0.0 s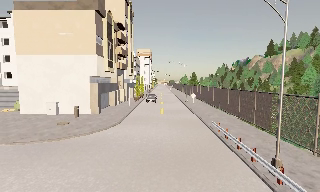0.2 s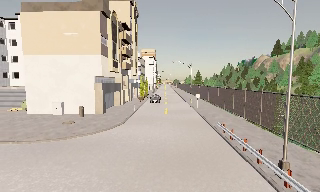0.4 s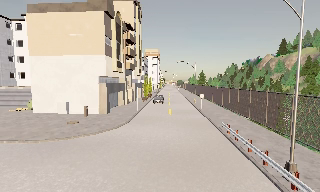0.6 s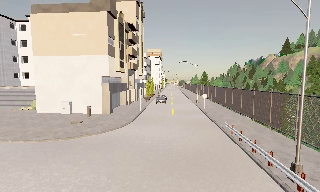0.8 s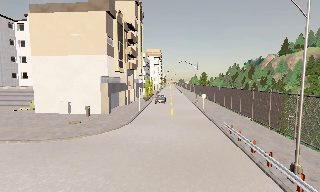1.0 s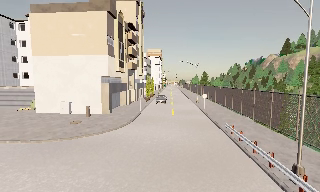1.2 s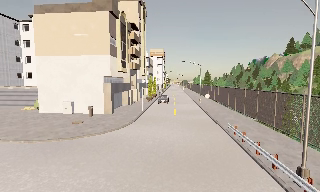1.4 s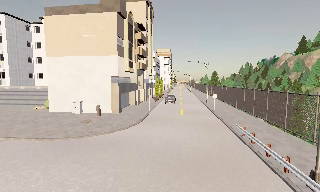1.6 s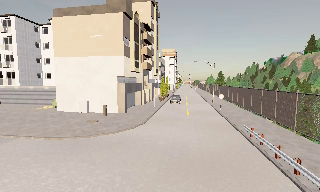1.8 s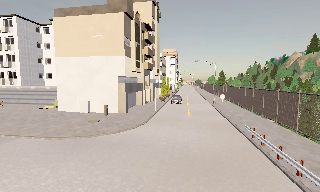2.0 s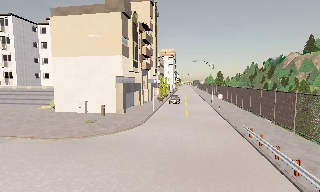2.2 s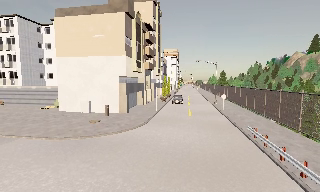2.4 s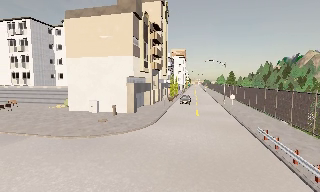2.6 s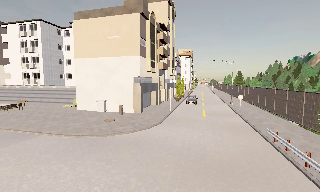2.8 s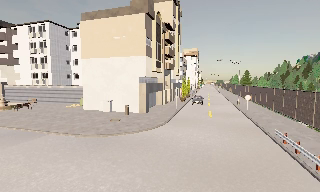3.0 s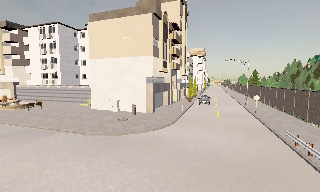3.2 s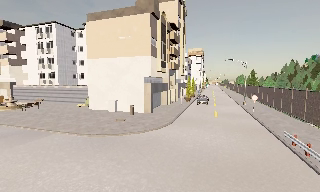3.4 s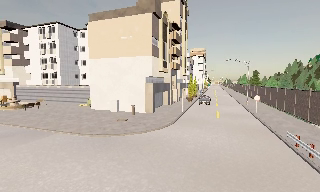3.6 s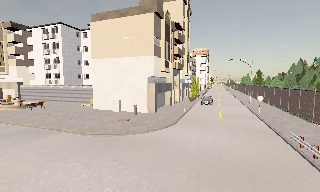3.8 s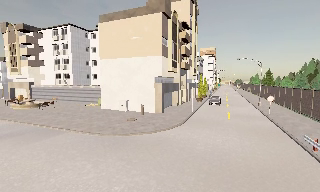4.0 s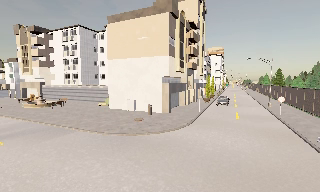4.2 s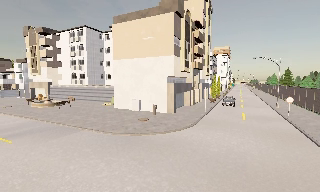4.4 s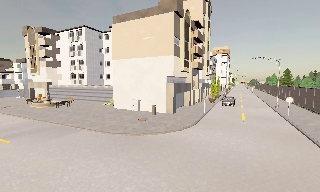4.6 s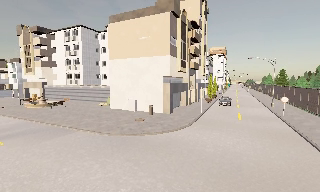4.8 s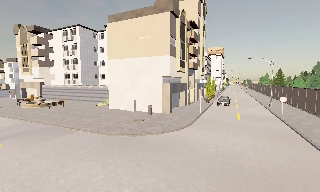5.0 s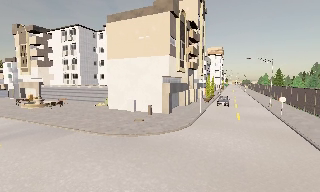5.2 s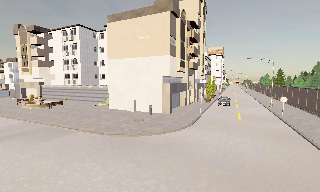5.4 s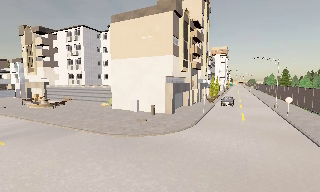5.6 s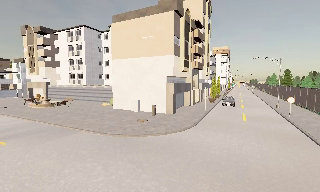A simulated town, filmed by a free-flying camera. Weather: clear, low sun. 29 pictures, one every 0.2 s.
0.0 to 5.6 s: The scene slides to the right, as the camera pans about 25 degrees to its left. It travels forward, about 1 m, so what stands in front looms larger.
The film runs forward here.
